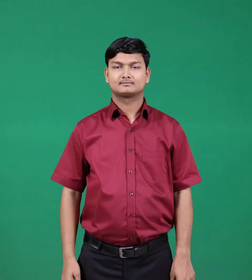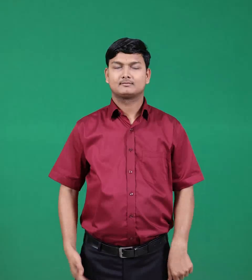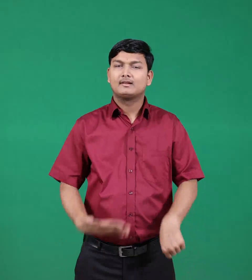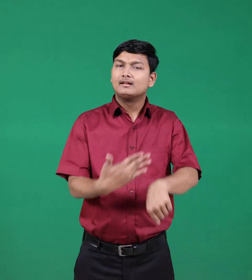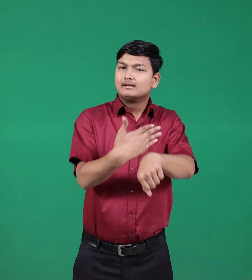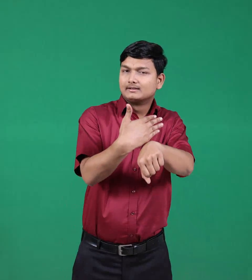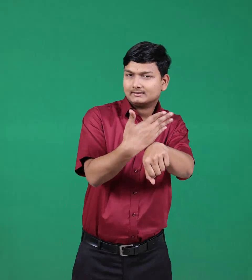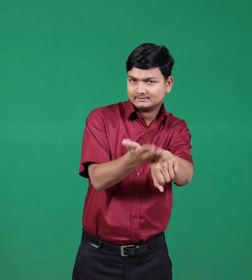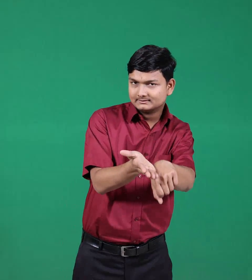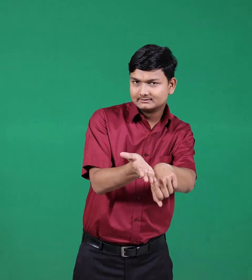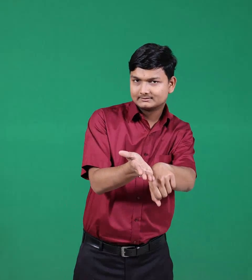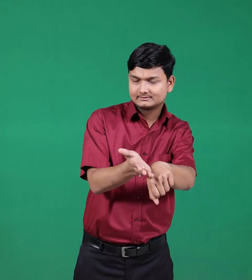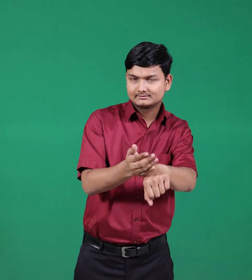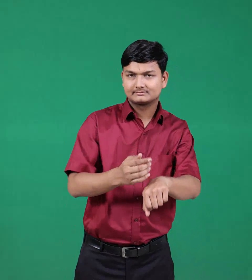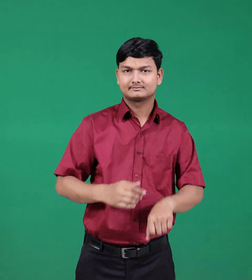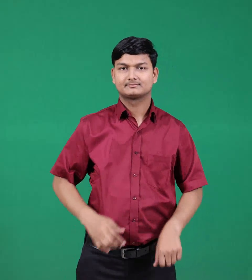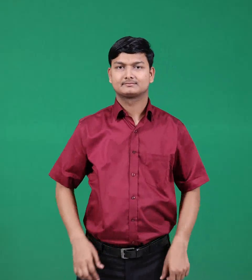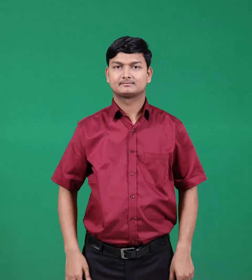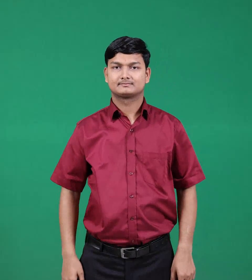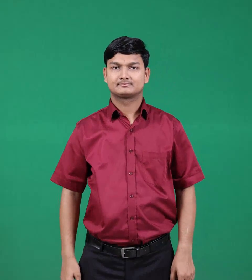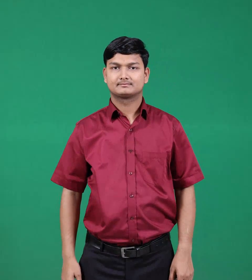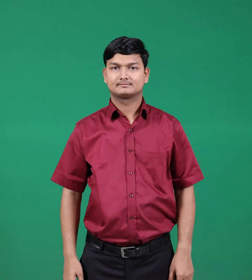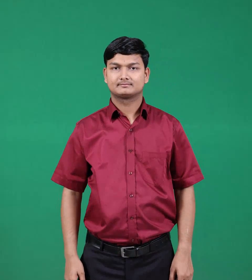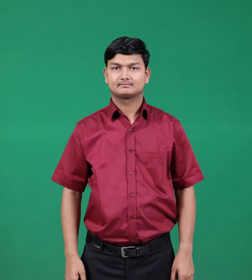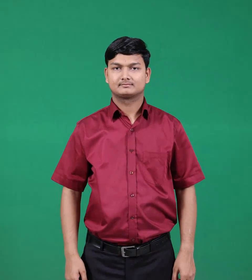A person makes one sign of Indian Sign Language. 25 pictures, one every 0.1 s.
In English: late
